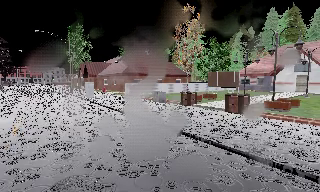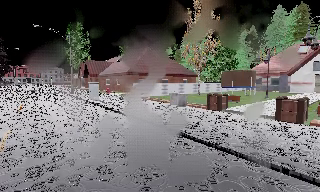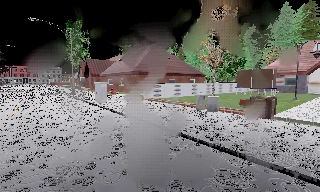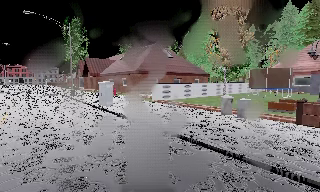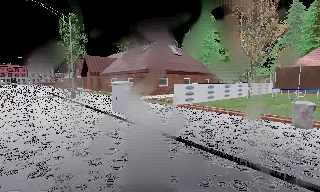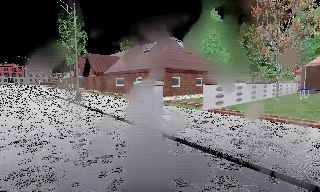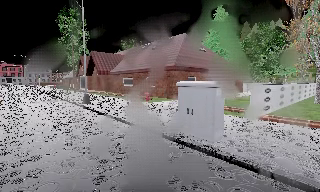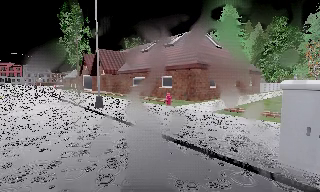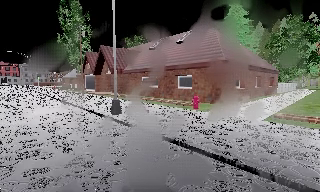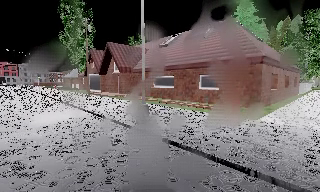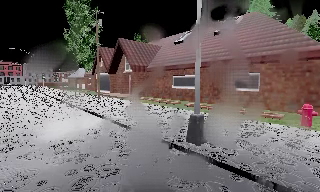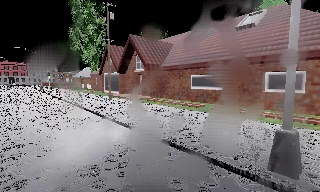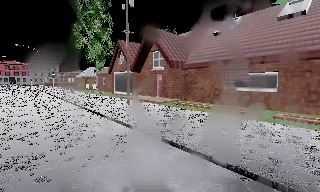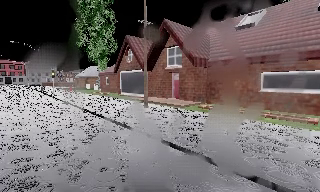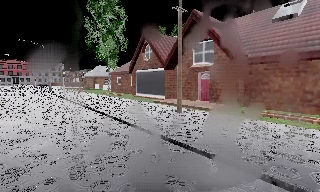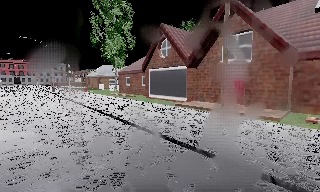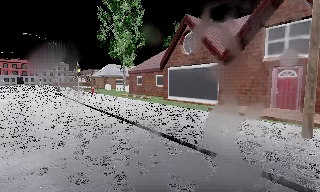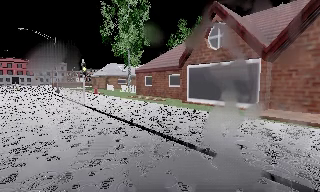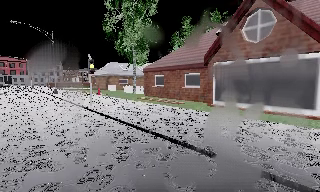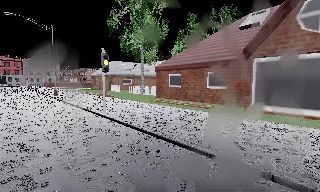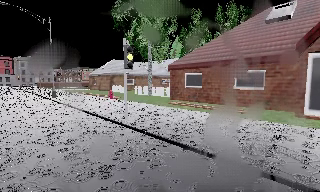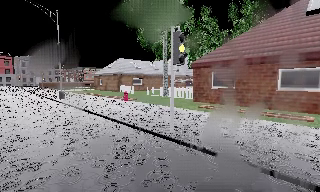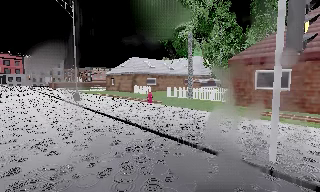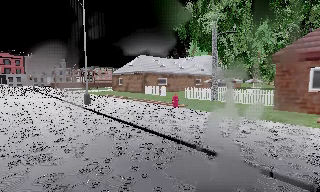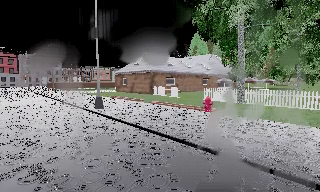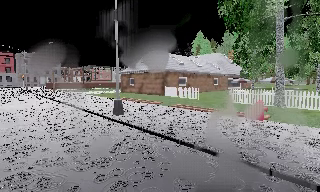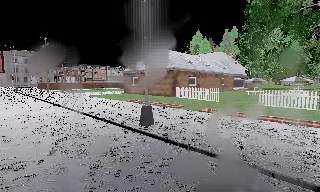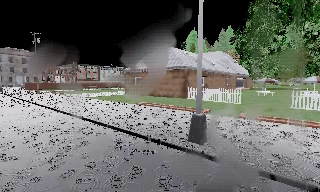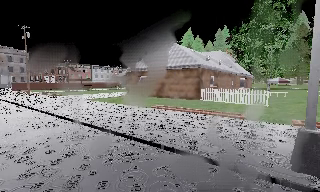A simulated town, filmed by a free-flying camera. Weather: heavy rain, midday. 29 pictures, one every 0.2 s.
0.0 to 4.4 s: The camera travels forward and to its left, about 50 m, so what stands in front looms larger.
4.4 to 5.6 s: The camera pans to its right, which is clockwise from overhead, by about 10 degrees. It travels to its left and forward, about 14 m, so close, fixed things drift to the right.
The film runs forward here.
